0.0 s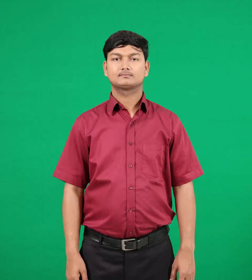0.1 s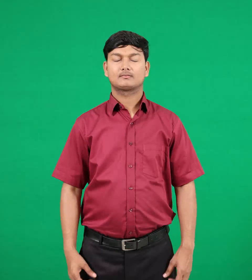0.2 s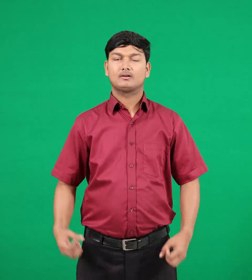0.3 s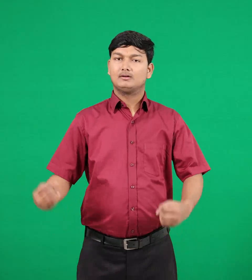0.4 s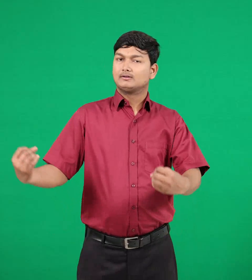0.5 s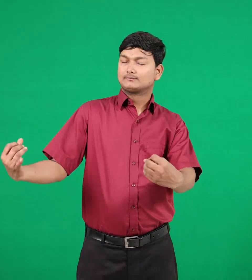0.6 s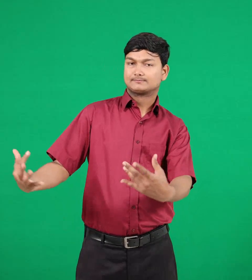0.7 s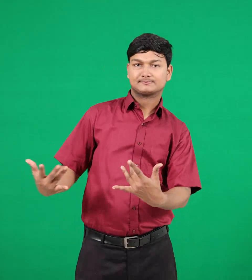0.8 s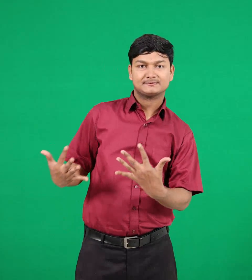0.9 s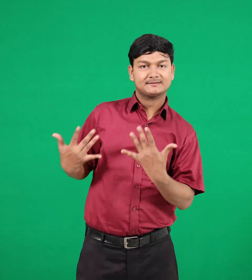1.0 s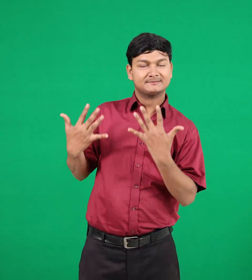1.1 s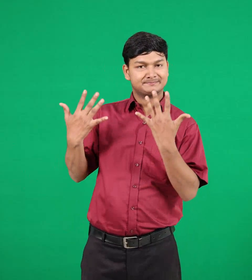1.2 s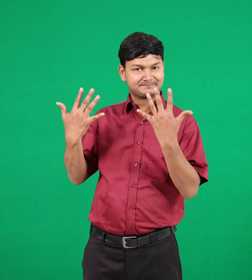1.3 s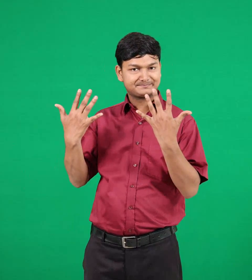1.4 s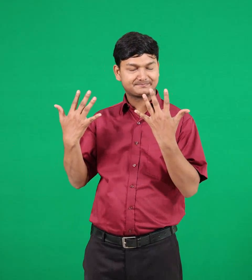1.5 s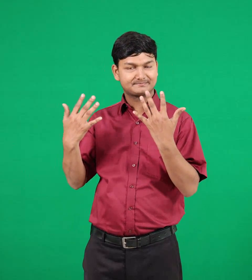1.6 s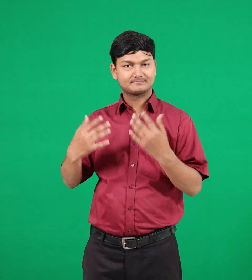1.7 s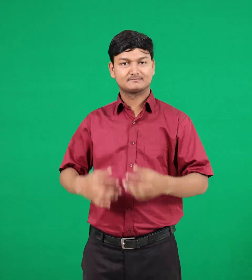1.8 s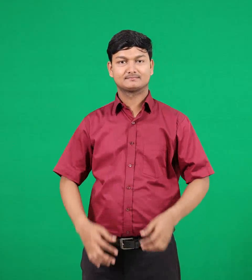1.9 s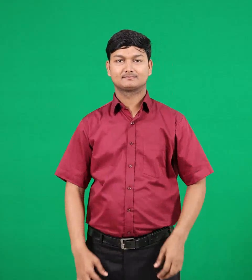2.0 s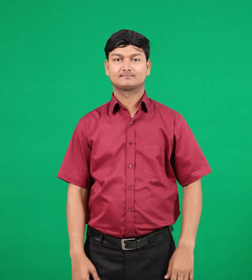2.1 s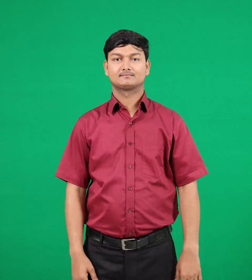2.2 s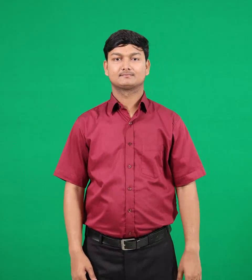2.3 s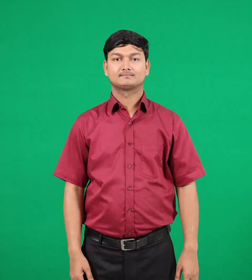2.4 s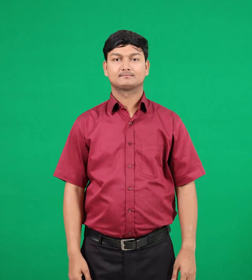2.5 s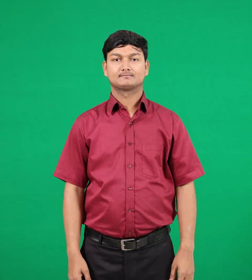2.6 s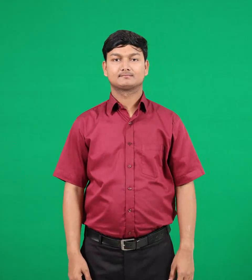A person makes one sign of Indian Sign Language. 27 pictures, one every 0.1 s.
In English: inspire
